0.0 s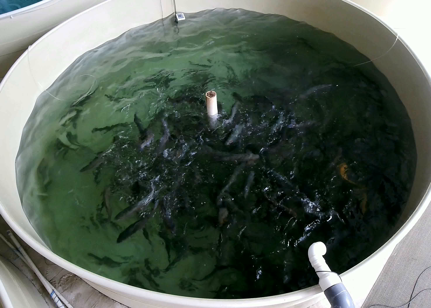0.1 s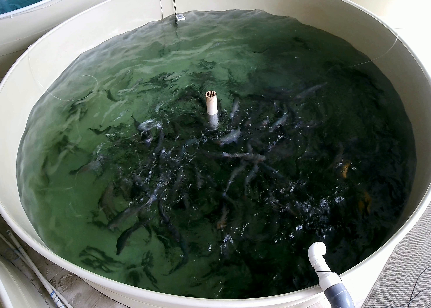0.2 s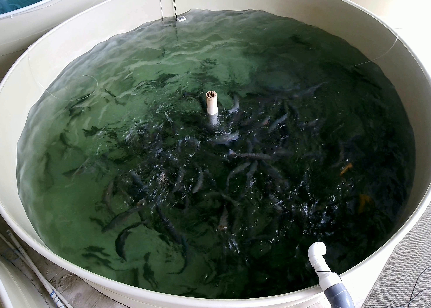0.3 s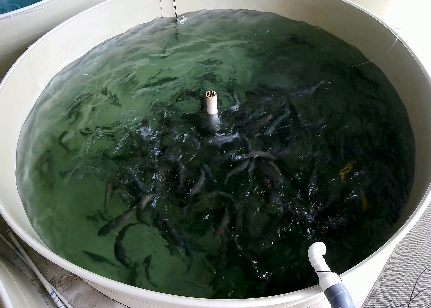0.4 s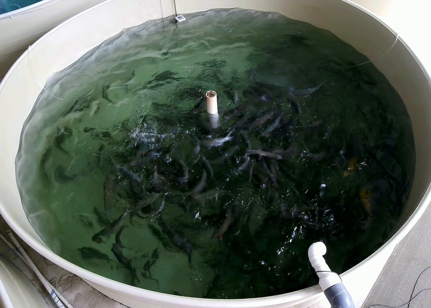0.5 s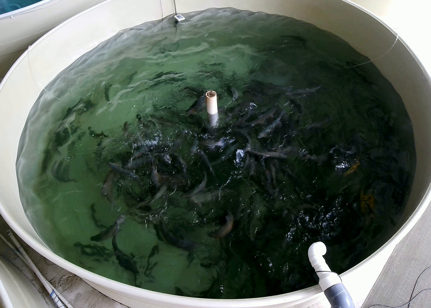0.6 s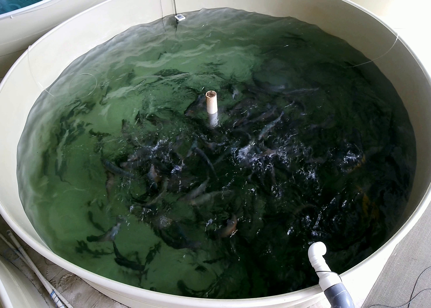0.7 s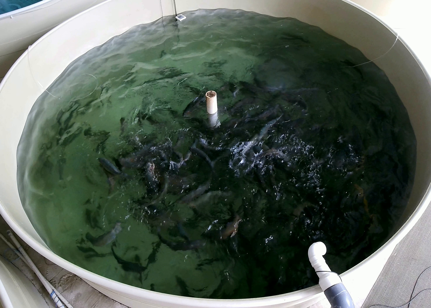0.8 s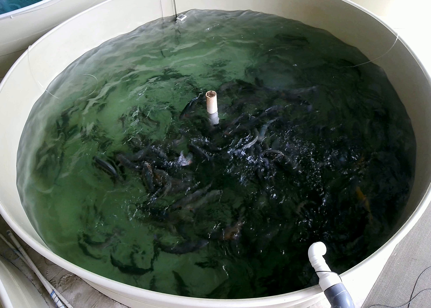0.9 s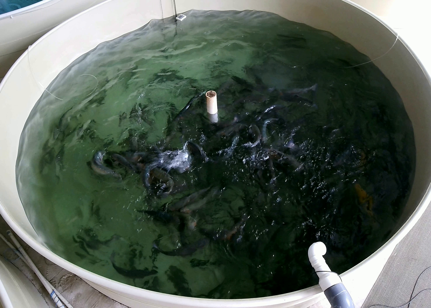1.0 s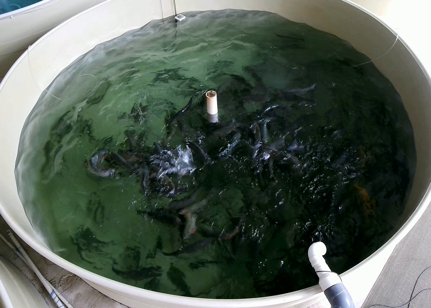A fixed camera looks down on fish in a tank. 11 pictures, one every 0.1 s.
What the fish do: Weak feeding.
